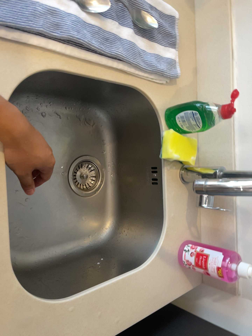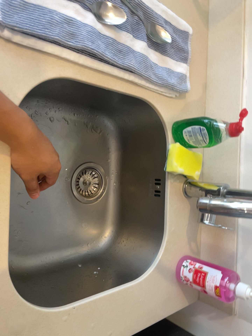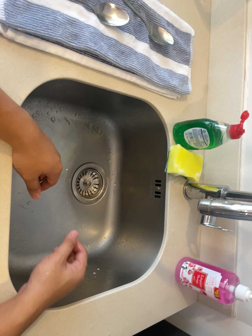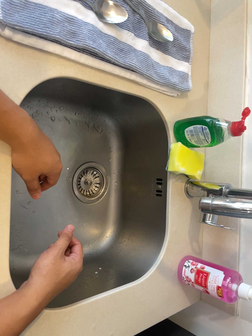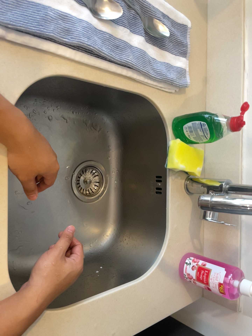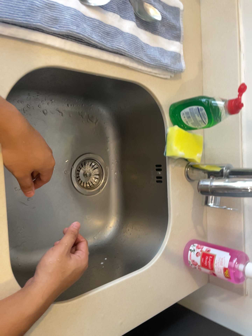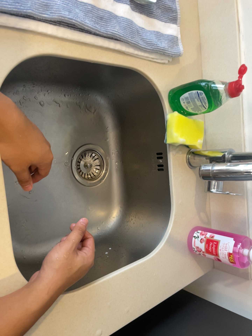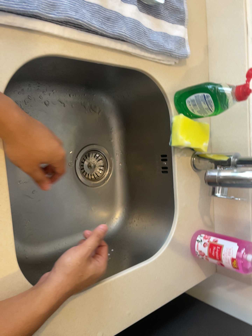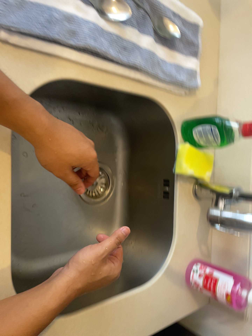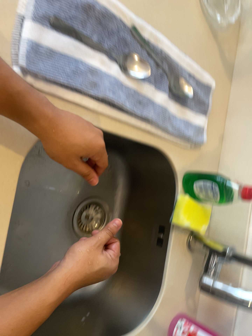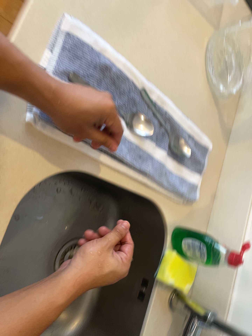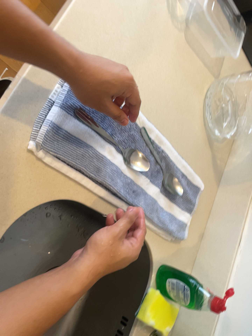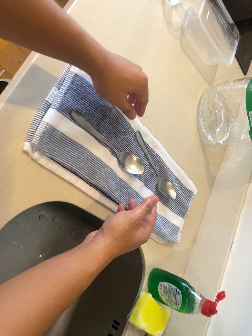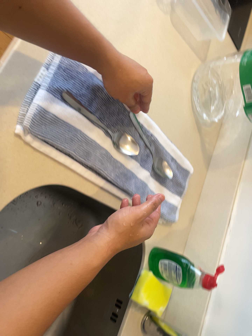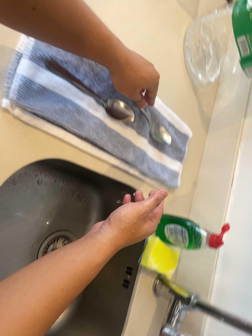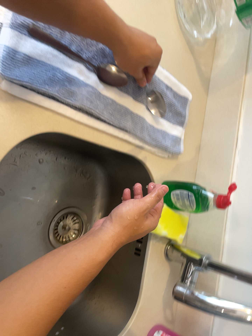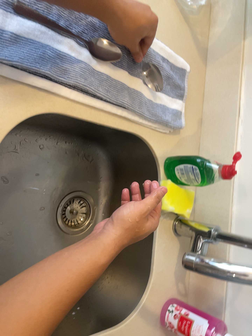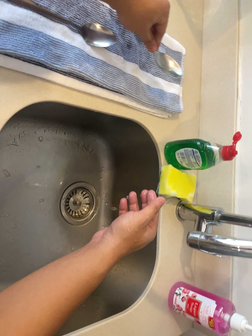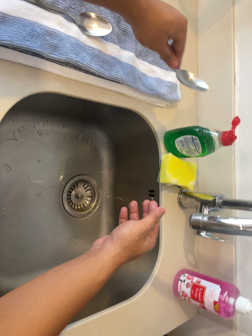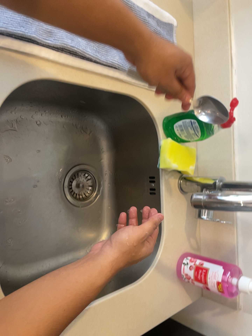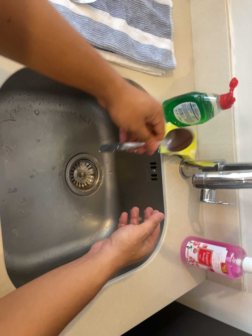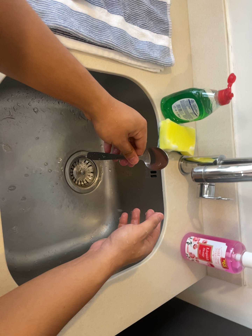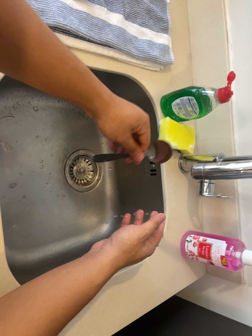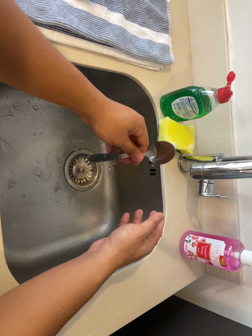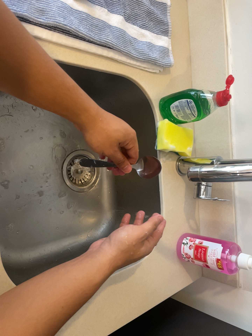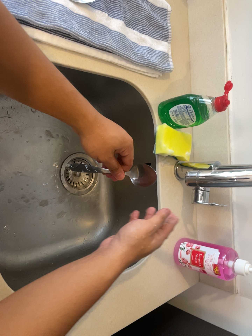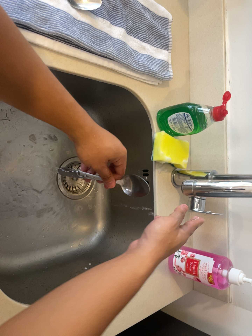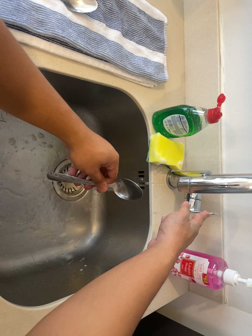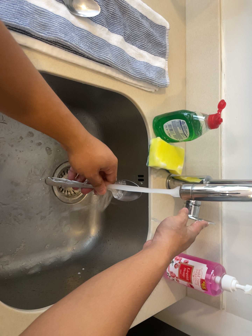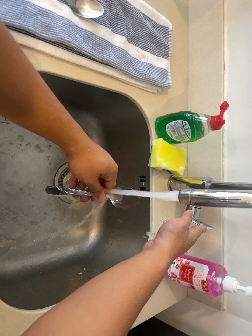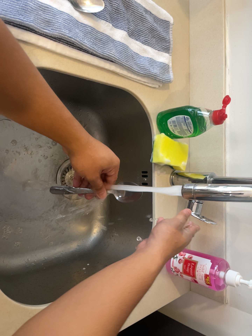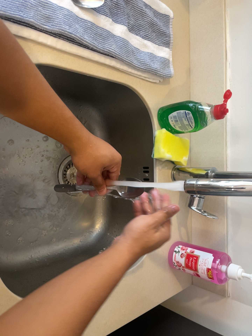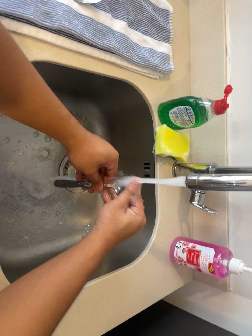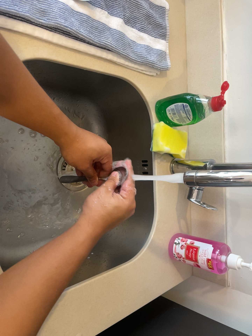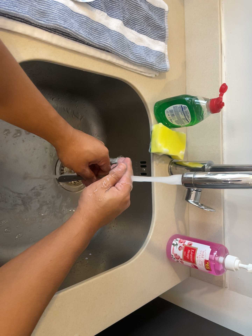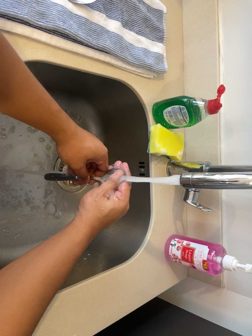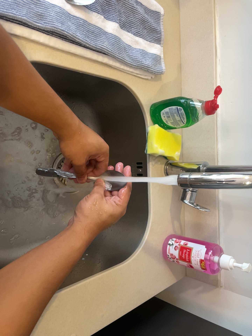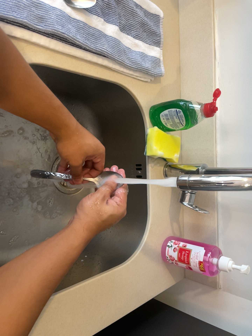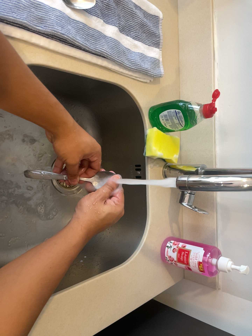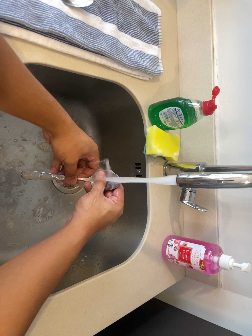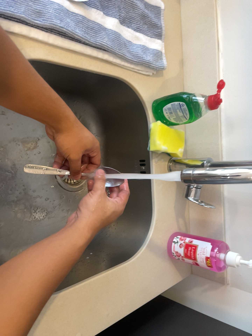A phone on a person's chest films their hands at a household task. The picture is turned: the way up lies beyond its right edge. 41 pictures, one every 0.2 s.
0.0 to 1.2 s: The camera shifts only a little, or ends up much as it began.
1.2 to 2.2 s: The camera travels toward the top of its view, about 12 cm, so close, fixed things drift downward. Its aim tips toward the top of its view by about 20 degrees, and the scene shifts downward. It rolls about its line of sight by about 30 degrees, and the scene rotates clockwise.
2.2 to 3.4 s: The camera travels toward the bottom of its view, about 9 cm, so close, fixed things drift upward. Its aim tips toward the bottom of its view by about 15 degrees, and the scene shifts upward. It rolls about its line of sight by about 20 degrees, and the scene rotates counterclockwise.
3.4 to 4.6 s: The camera travels toward the bottom of its view, about 5 cm, so close, fixed things drift upward.
4.6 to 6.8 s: The camera shifts only a little, or ends up much as it began.
6.8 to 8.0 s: The camera keeps its place and its aim.
The film runs backward here.
